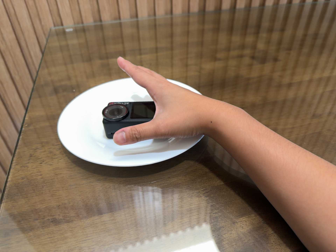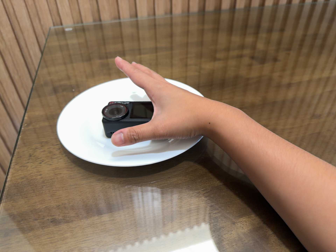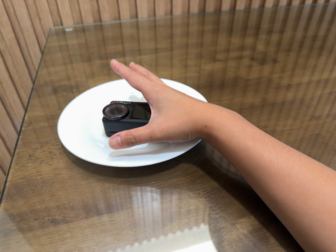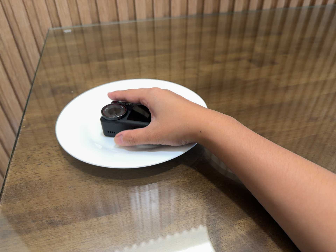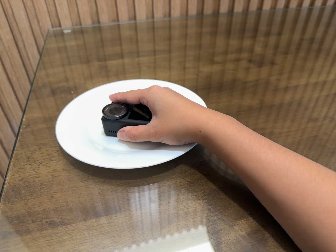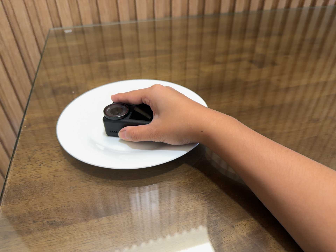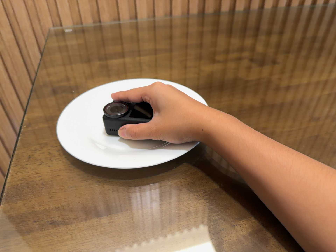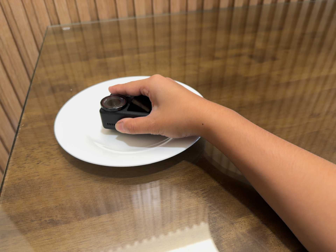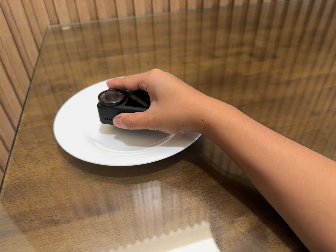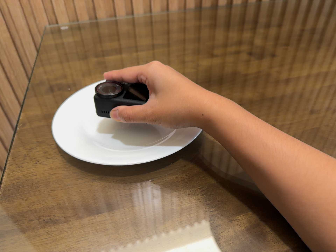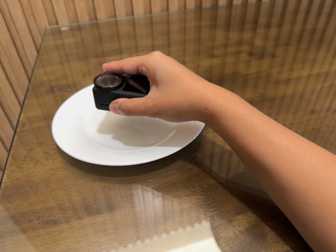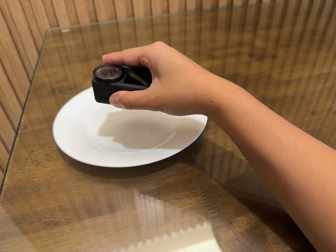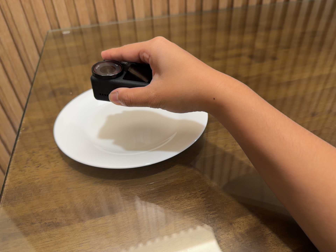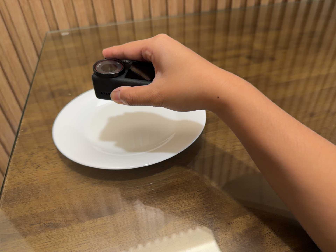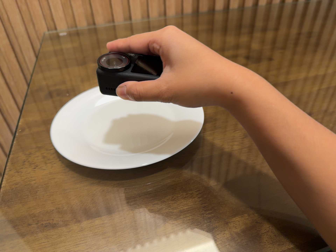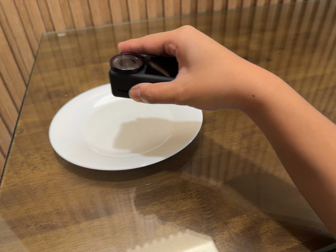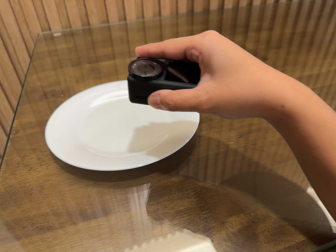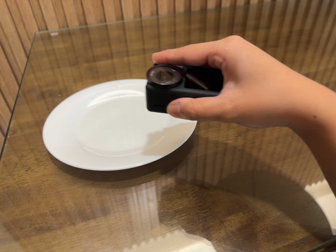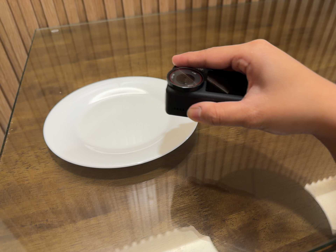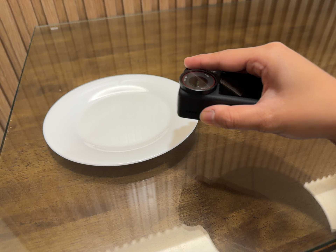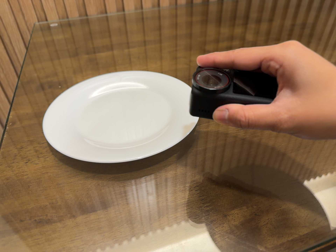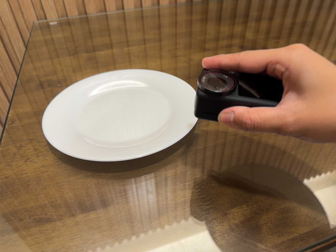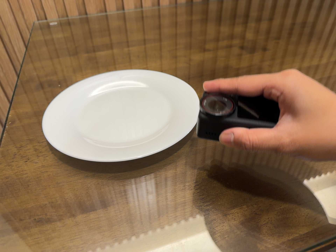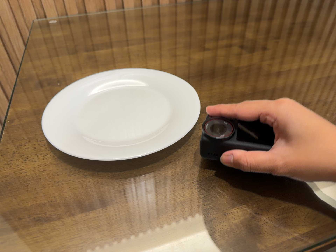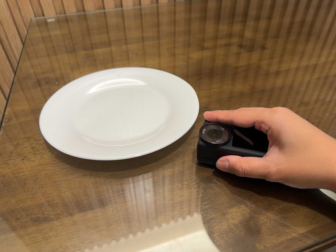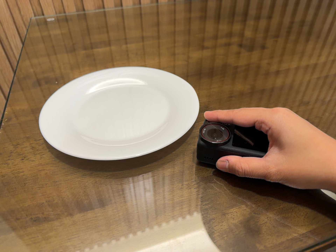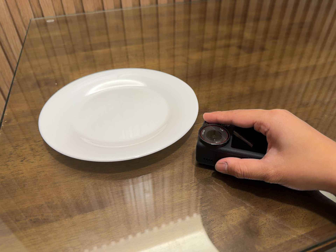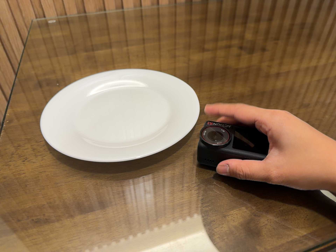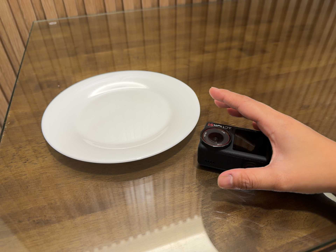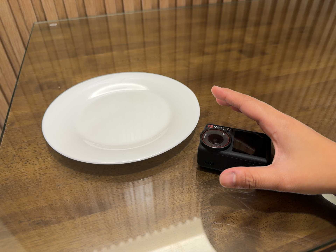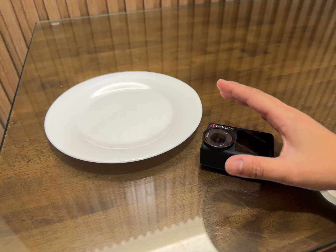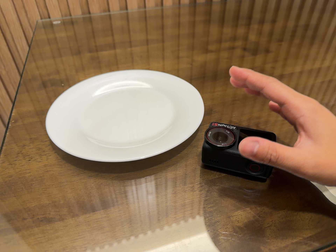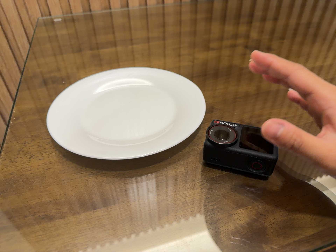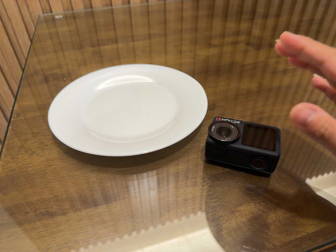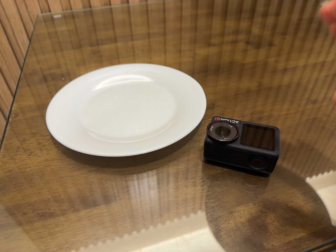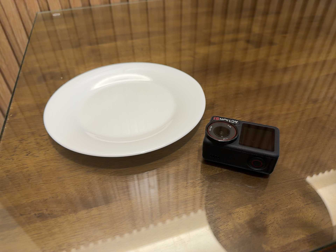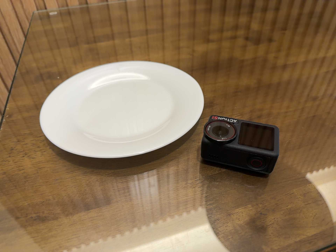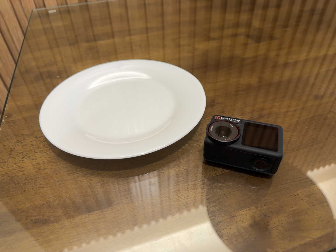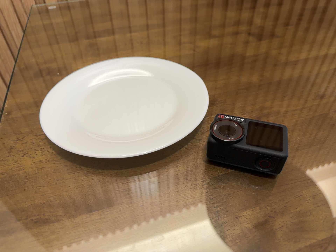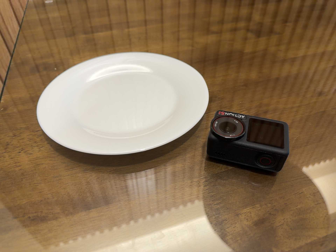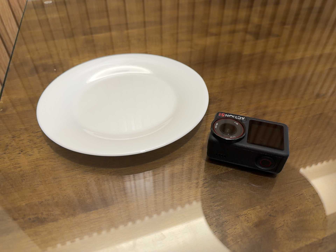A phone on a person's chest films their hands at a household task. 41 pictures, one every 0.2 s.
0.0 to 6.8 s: The camera shifts only a little, or ends up much as it began.
6.8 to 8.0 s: The camera shifts only a little, or ends up much as it began.
The film runs backward here.
